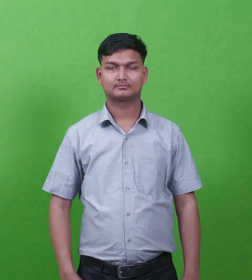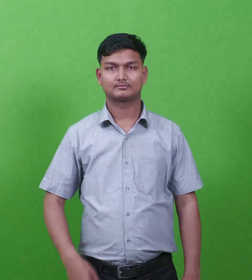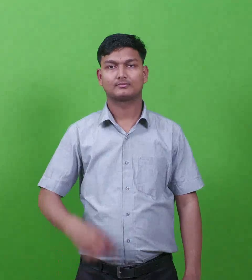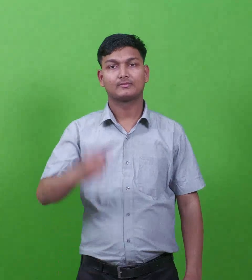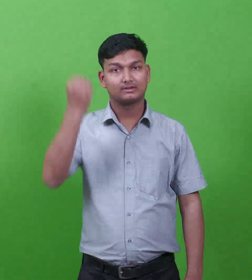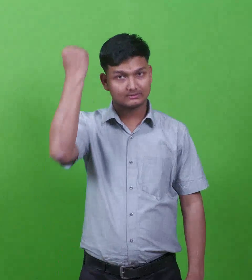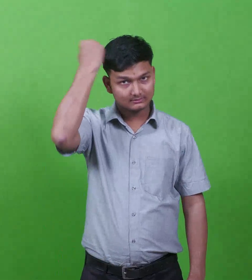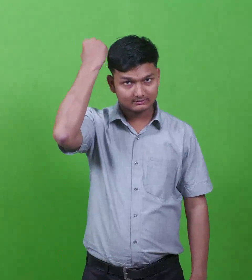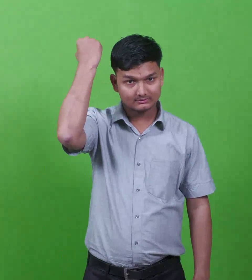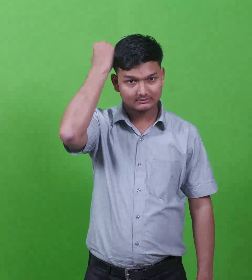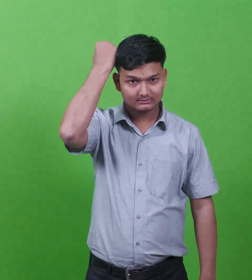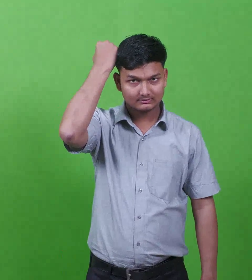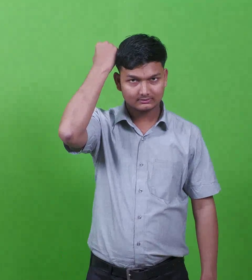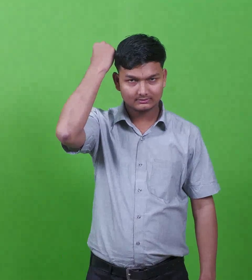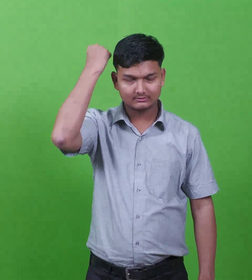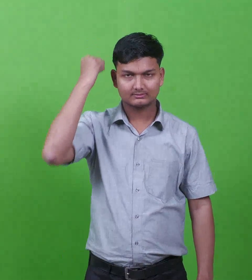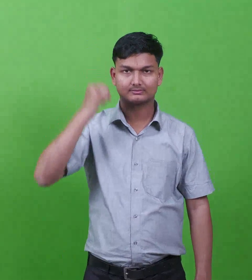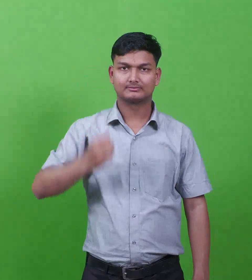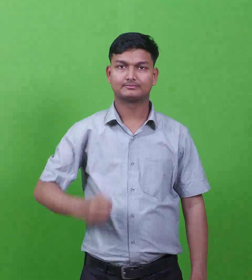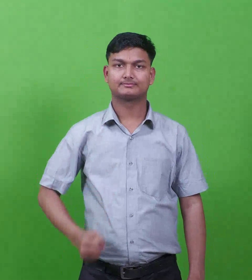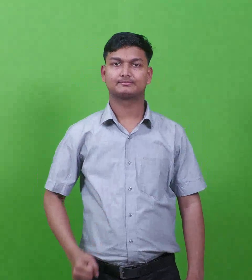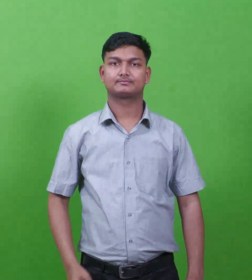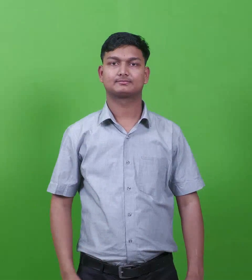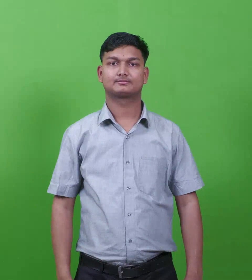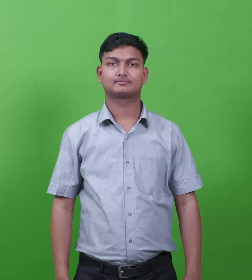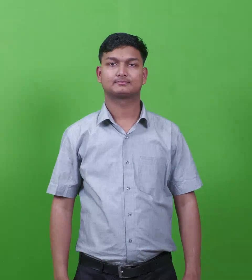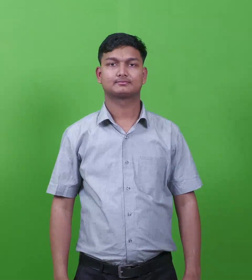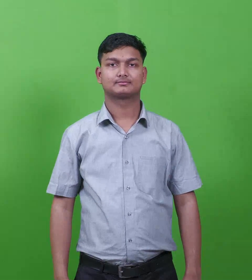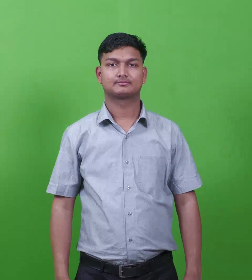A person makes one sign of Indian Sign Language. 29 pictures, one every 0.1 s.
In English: lamech- 2
